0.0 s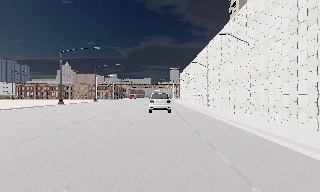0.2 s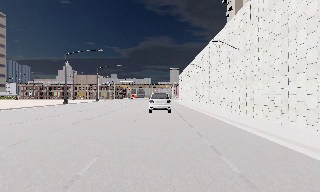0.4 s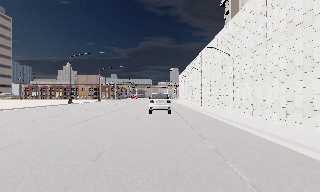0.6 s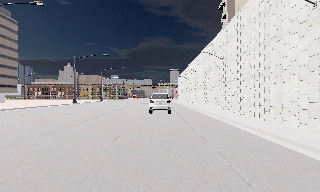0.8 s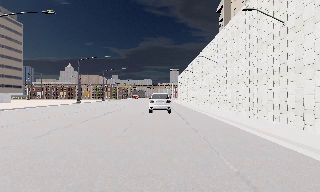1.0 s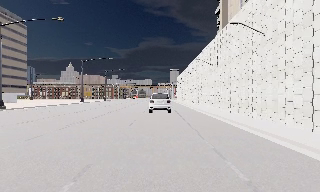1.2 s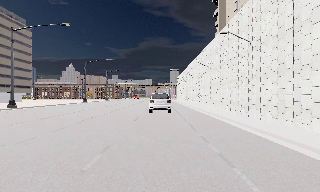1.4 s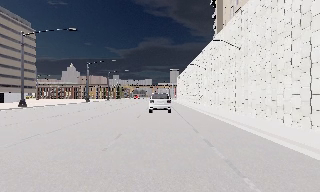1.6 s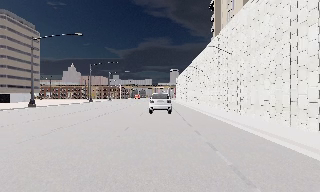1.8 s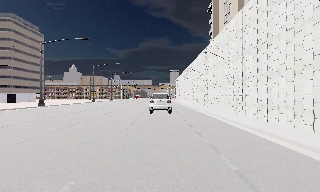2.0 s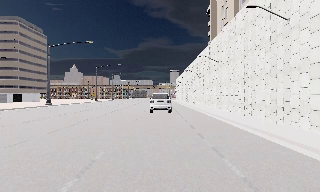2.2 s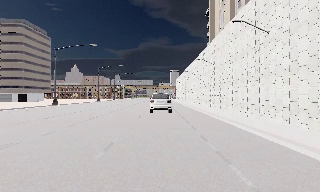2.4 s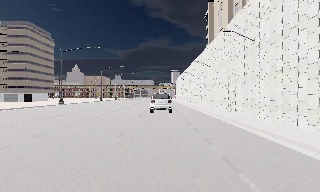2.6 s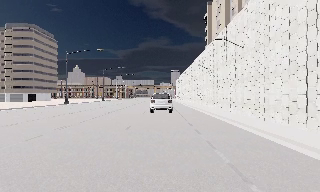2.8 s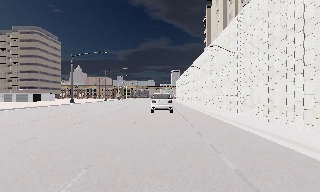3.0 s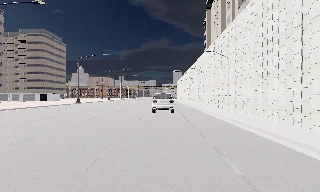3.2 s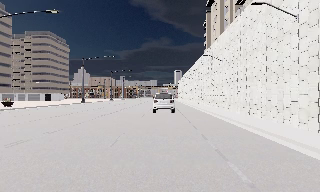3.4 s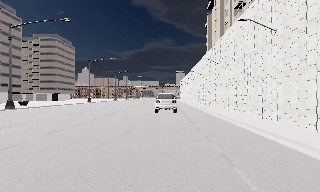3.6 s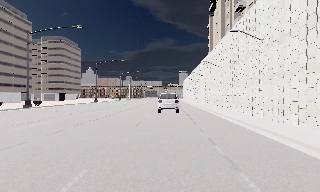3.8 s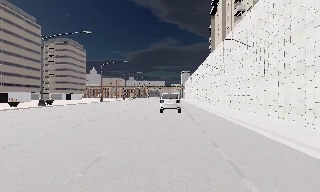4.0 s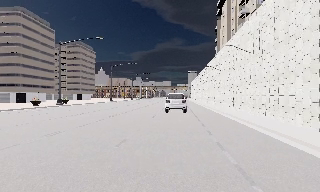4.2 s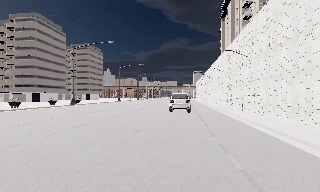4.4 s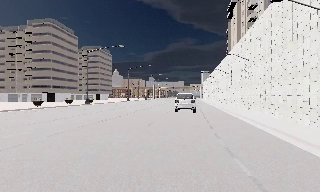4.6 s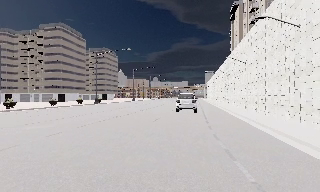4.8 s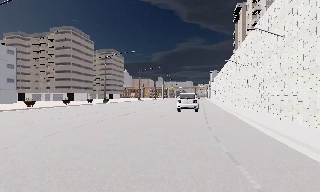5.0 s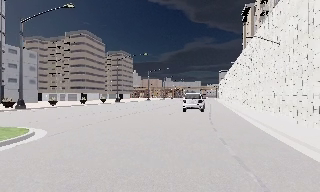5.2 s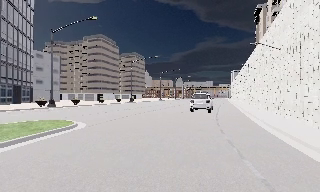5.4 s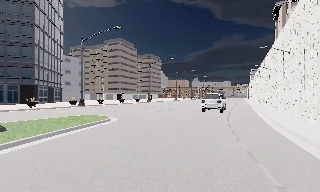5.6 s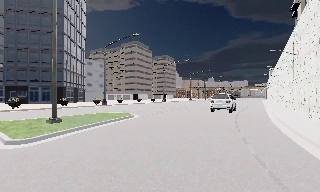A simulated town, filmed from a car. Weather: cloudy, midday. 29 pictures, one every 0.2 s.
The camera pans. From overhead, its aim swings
counterclockwise.
The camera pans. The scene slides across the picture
to the right.
0.0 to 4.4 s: The scene slides to the right, as the camera pans about 10 degrees to its left. It travels backward, about 35 m, so what stands in front gets smaller.
4.4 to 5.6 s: The camera pans to its left, which is counterclockwise from overhead, by about 20 degrees. It travels backward, about 11 m, so what stands in front gets smaller.
The film runs backward here.
